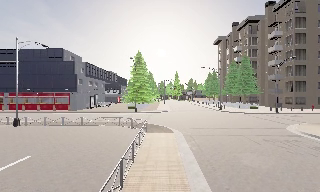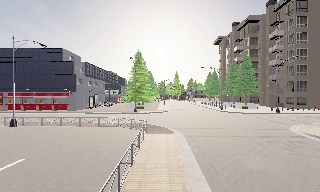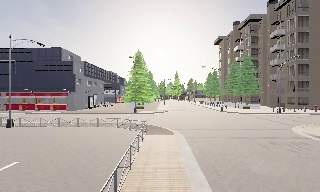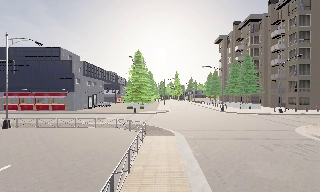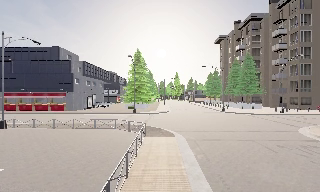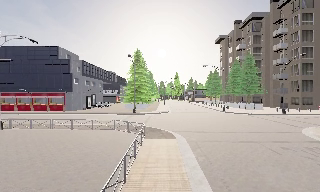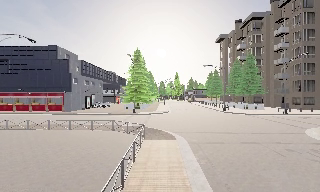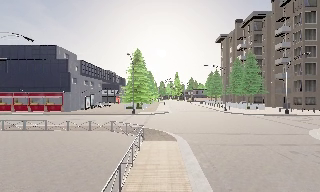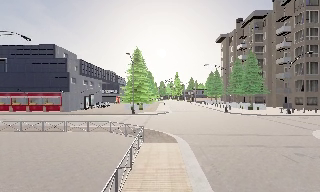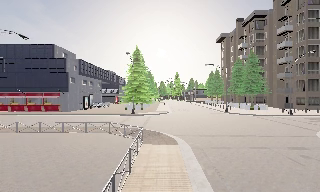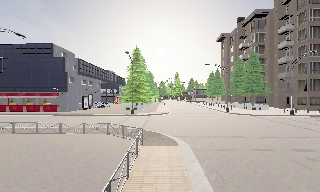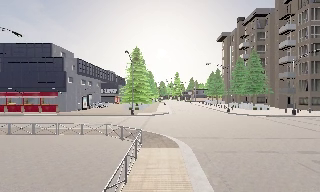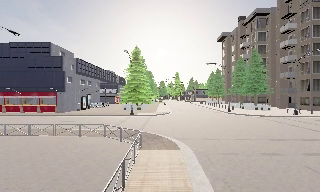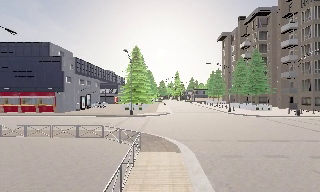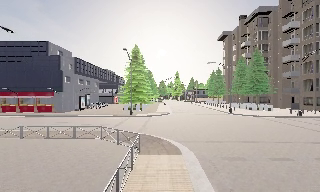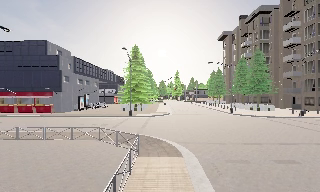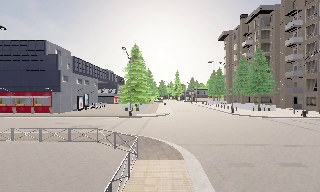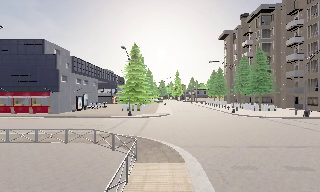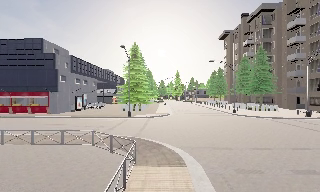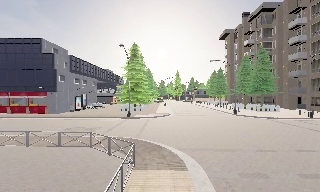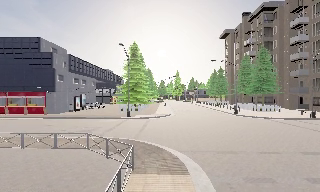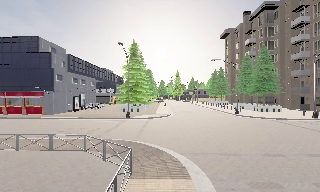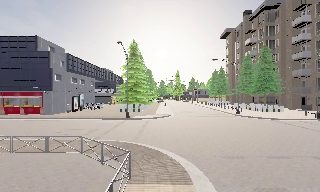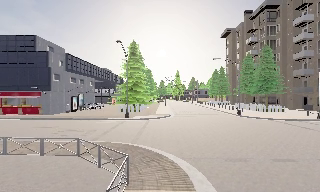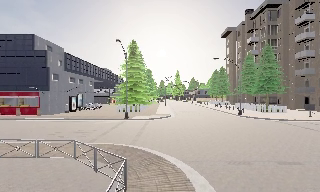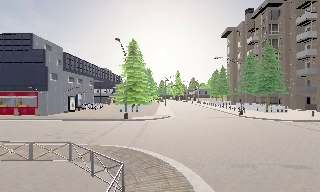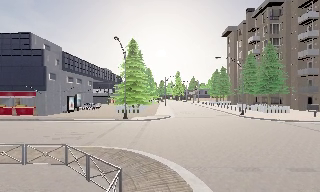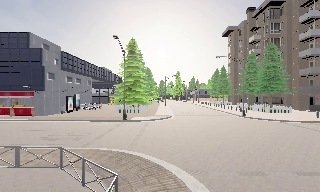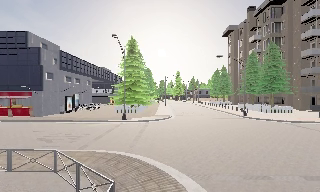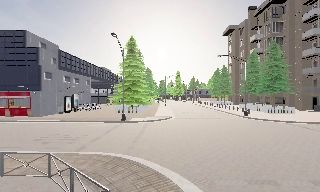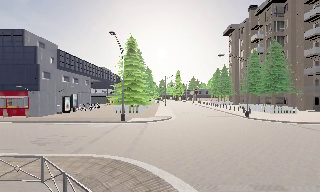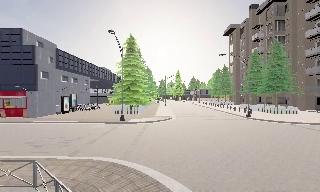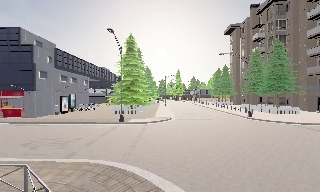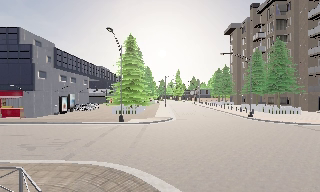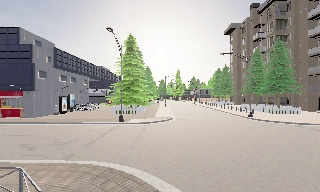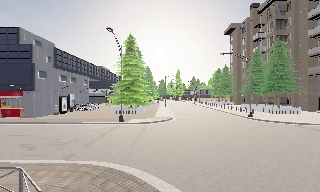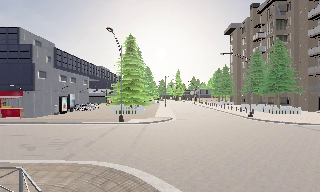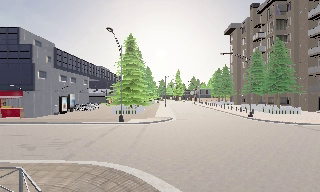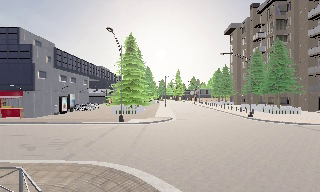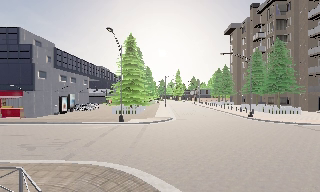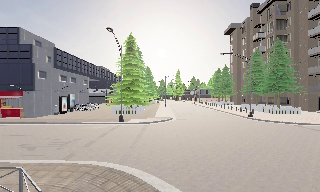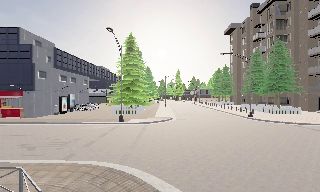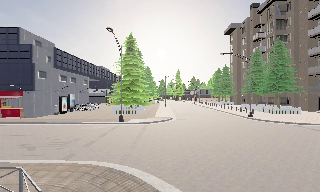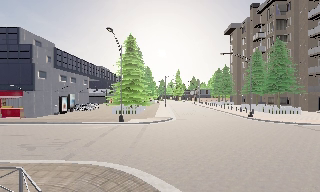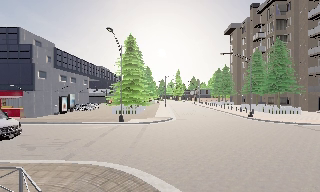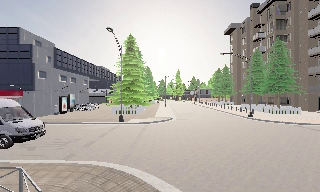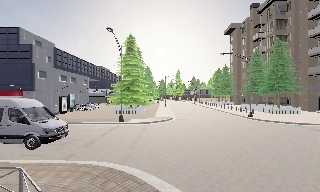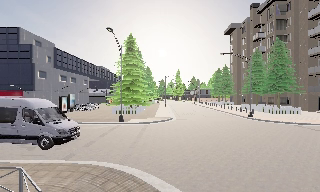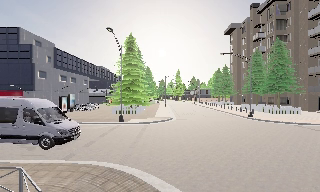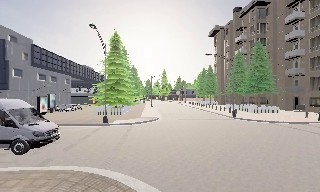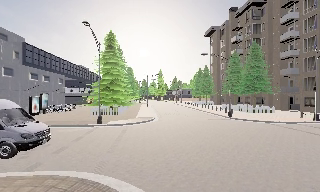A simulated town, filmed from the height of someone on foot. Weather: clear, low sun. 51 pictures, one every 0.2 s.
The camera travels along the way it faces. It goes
forward.
0.0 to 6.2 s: The camera travels forward, about 9 m, so what stands in front looms larger.
6.2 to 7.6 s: The camera shifts only a little, or ends up much as it began.
7.6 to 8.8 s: The camera keeps its place and its aim.
8.8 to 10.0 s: The camera travels forward, about 0.5 m, so what stands in front looms larger. It gains speed.
The film runs forward here.
